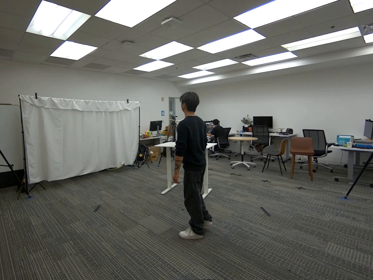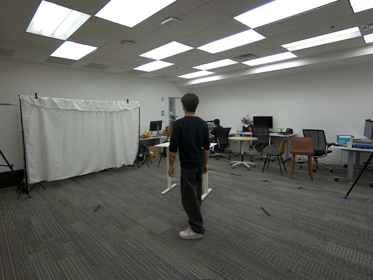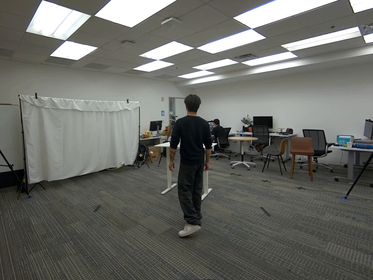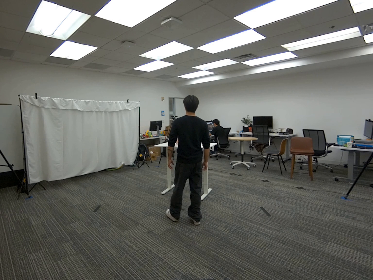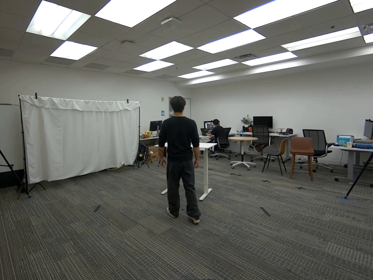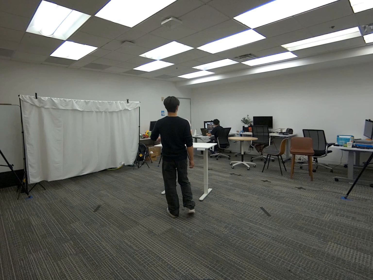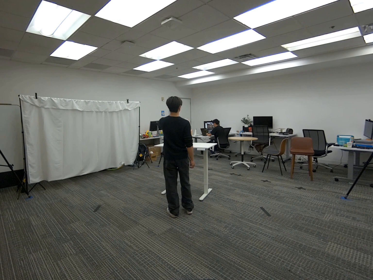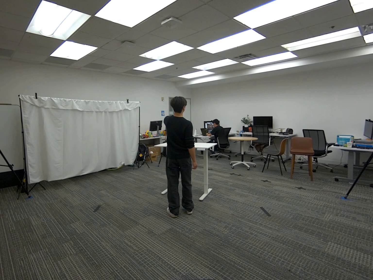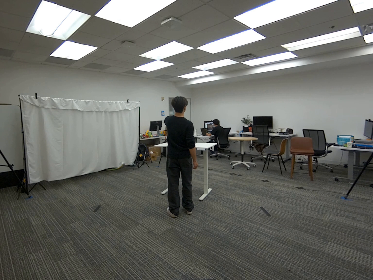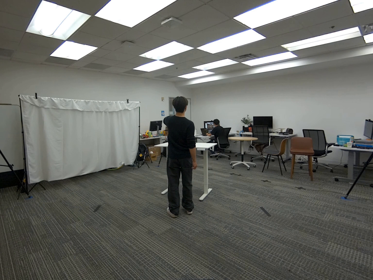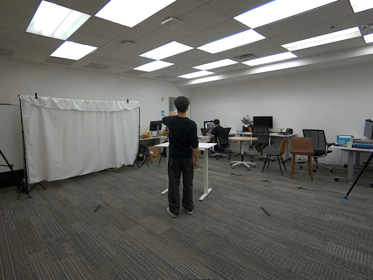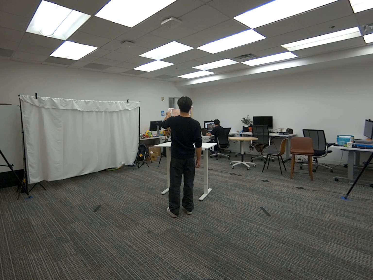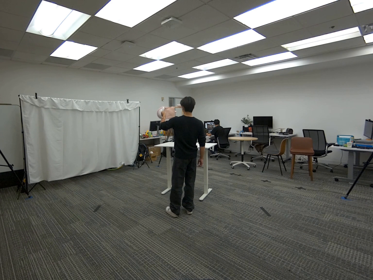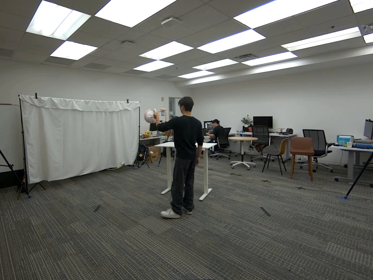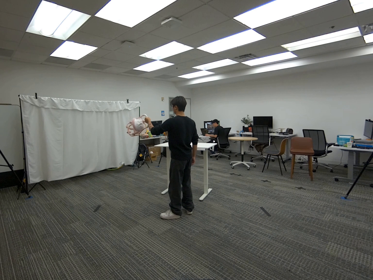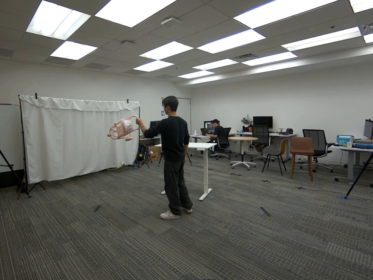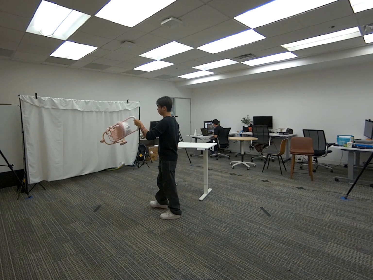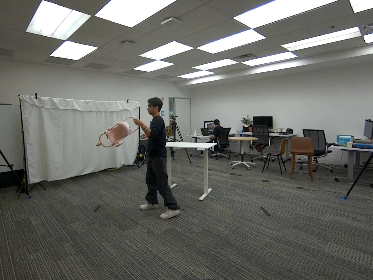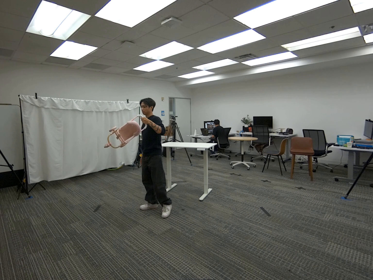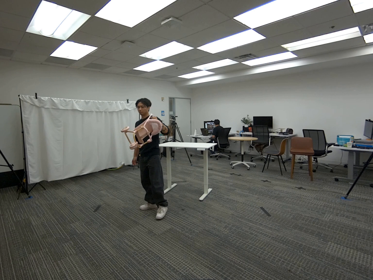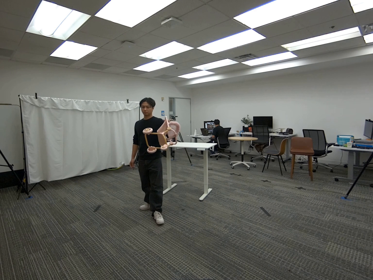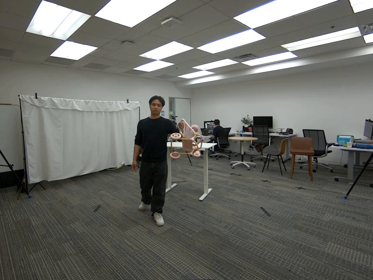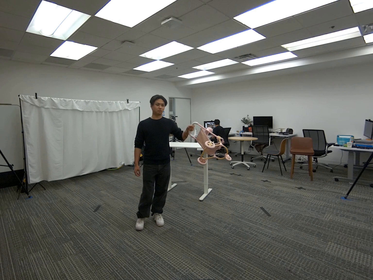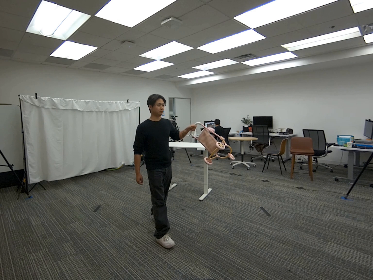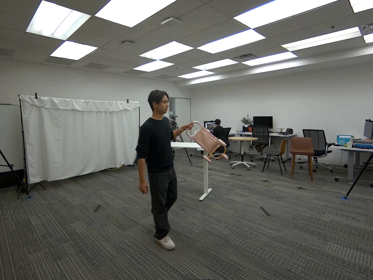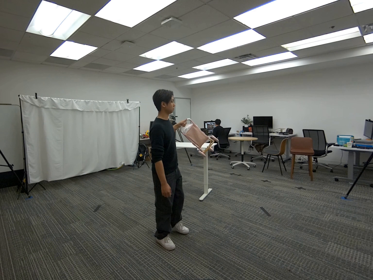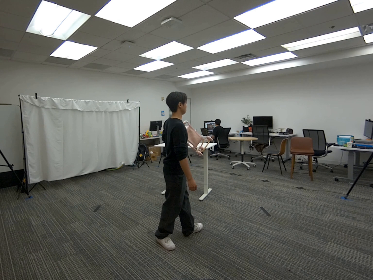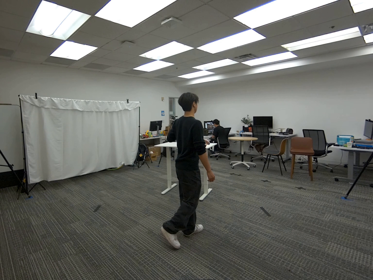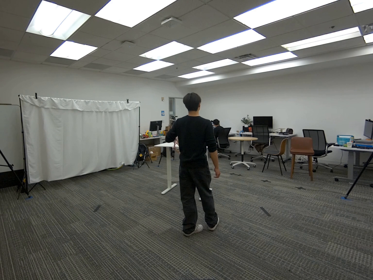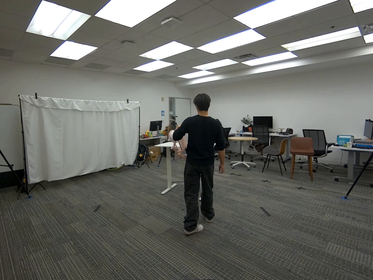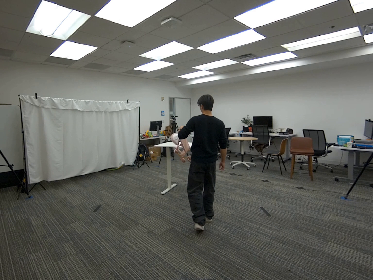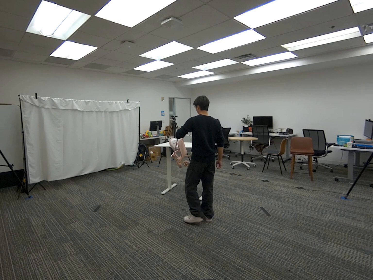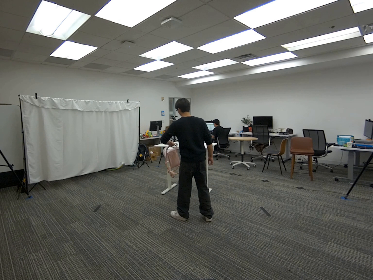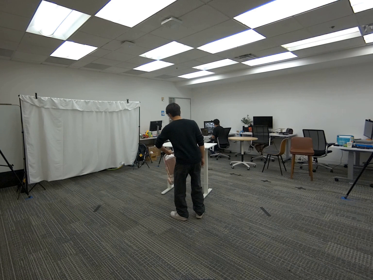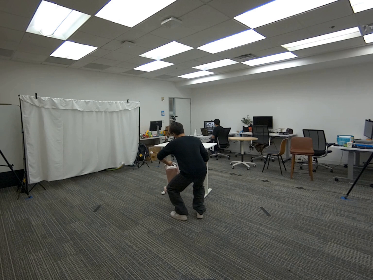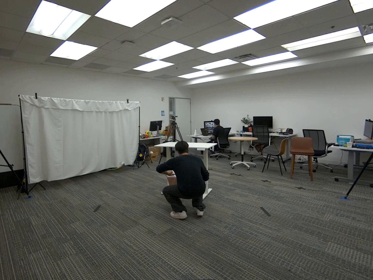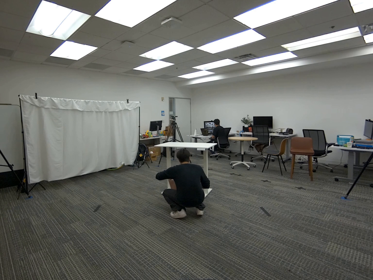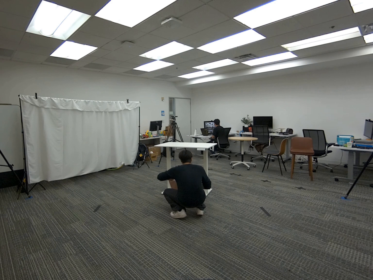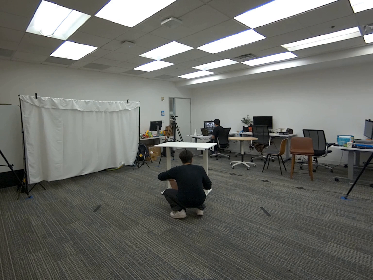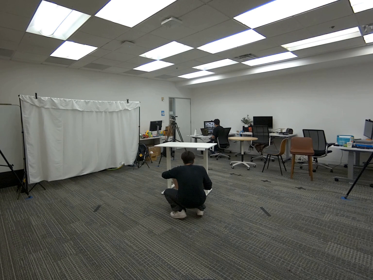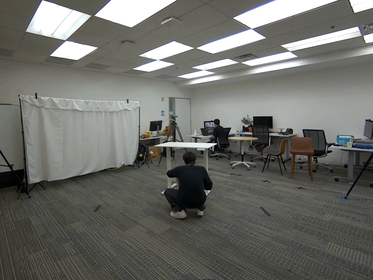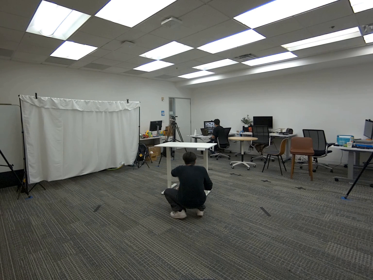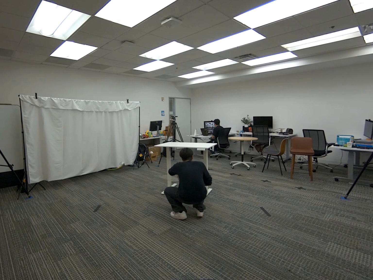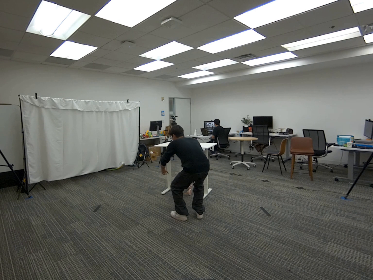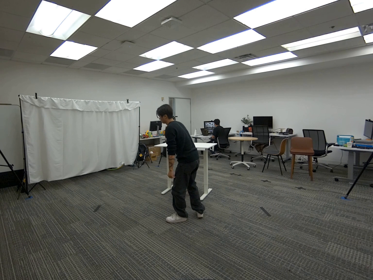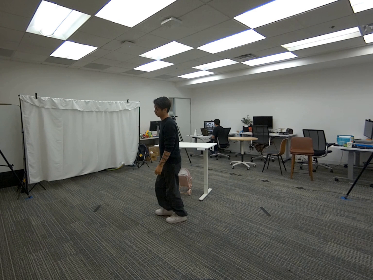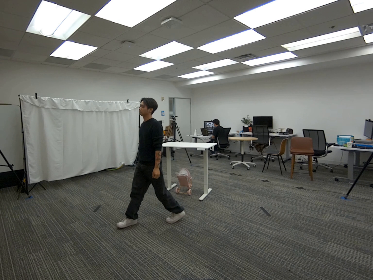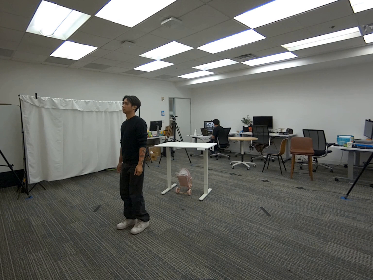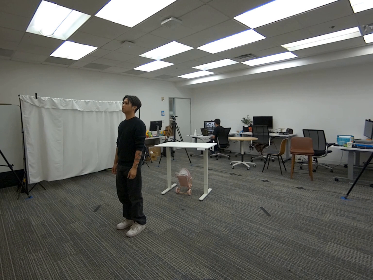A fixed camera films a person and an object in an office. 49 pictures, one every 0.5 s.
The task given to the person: Walk over to the toy stroller on the desk and pick up using left hand. Walk around the bounding area with the stroller in front, place on the floor infront of the desk, and slide the stroller underneath the desk. Stand when finished.
